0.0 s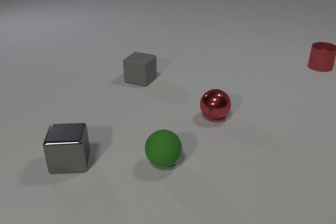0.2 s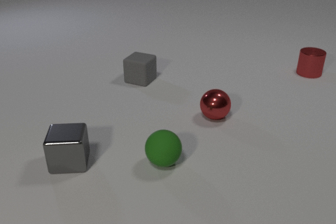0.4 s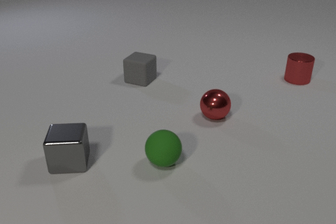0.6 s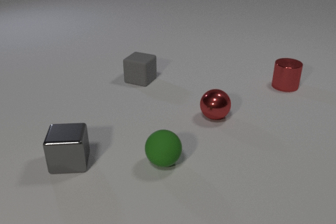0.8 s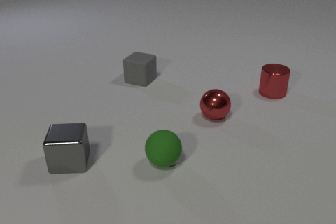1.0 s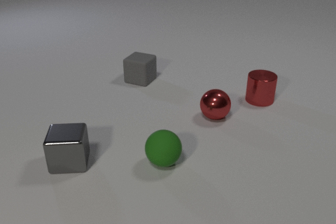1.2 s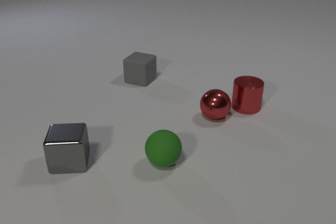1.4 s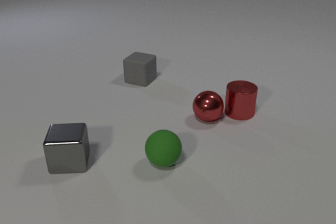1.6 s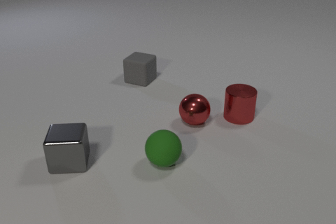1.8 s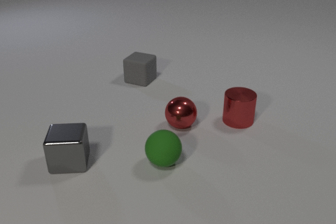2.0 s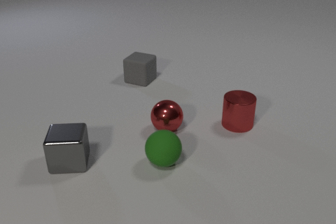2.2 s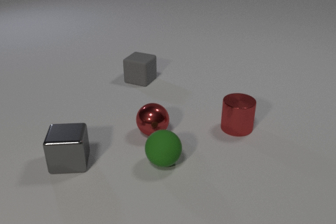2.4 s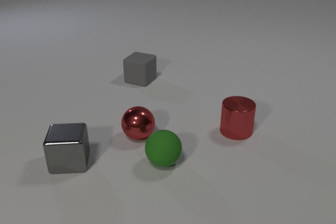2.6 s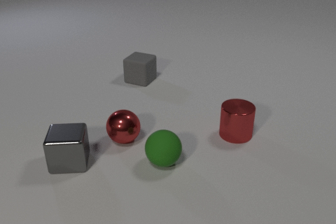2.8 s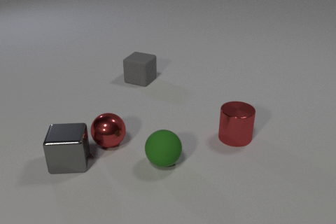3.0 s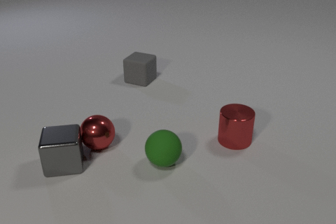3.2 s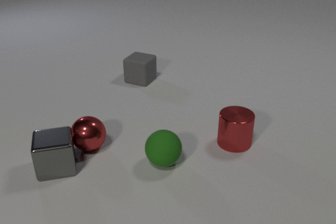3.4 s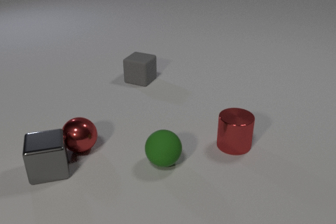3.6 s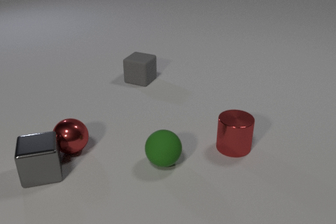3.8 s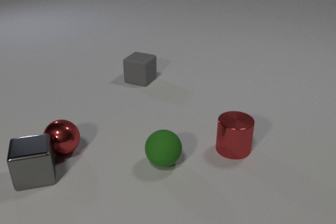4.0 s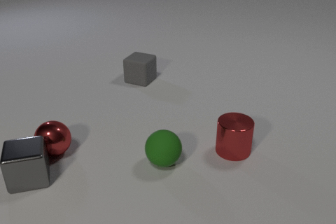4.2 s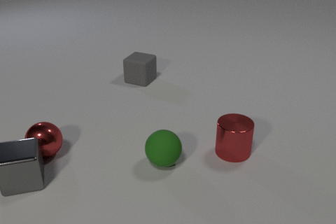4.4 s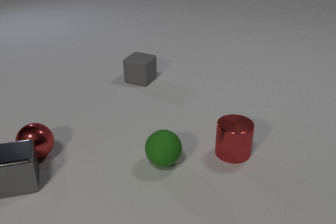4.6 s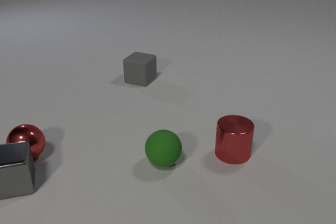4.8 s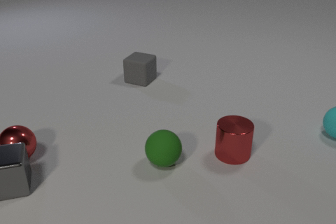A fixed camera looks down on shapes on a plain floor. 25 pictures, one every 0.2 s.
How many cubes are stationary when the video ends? 1.
How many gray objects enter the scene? 0.
Are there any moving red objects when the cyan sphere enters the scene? yes.
0.0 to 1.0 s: The red metal cylinder slides toward the camera and to the left.
1.0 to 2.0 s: The red metal cylinder slides toward the camera. The red metal sphere rolls to the left and toward the camera. The red metal cylinder and the red metal sphere collide.
2.0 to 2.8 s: The red metal cylinder slides toward the camera. The red metal sphere rolls to the left.
2.8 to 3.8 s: The red metal cylinder slides toward the camera. The red metal sphere rolls to the left. The gray metal cube slides to the left. The red metal sphere and the gray metal cube collide.
3.8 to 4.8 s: The red metal cylinder slides toward the camera. The red metal sphere rolls to the left. The cyan rubber sphere comes in at the right edge, rolls to the left. The gray metal cube slides to the left.
